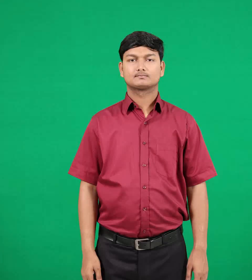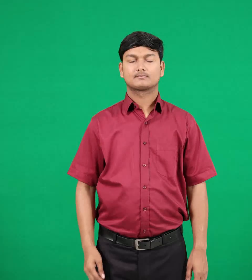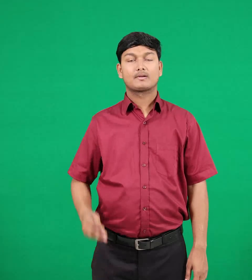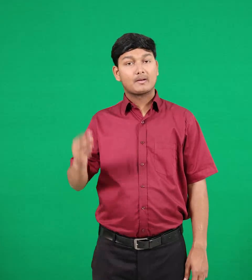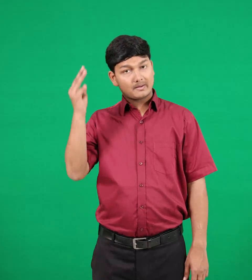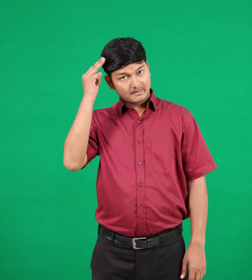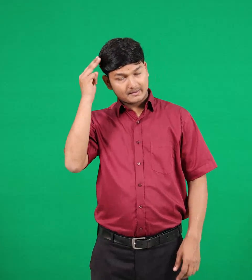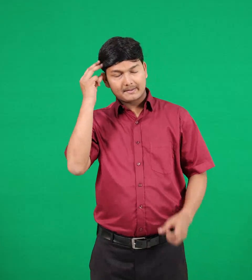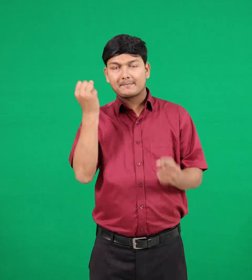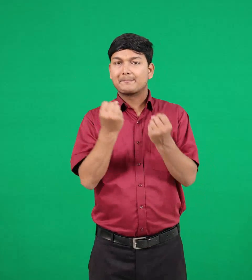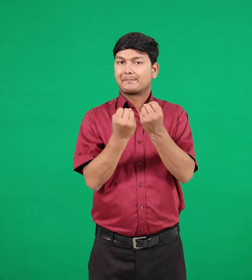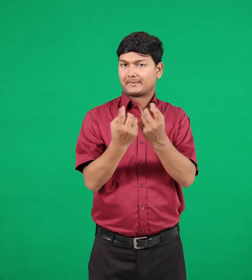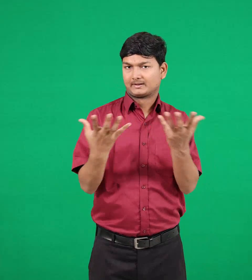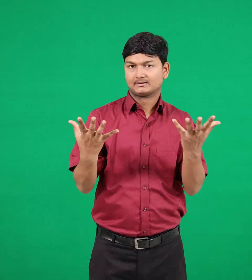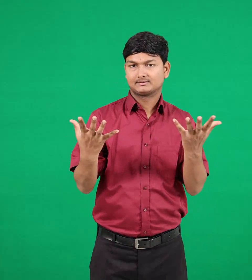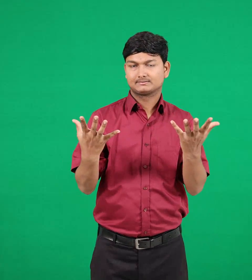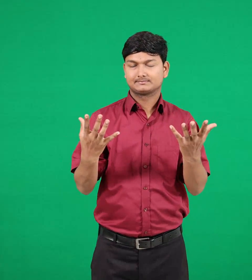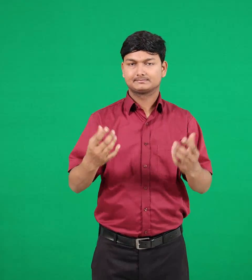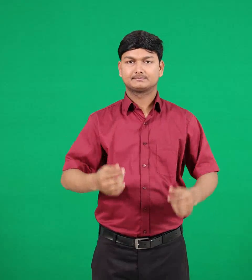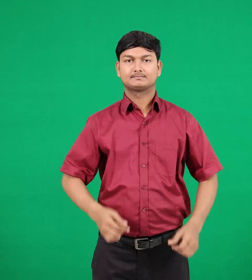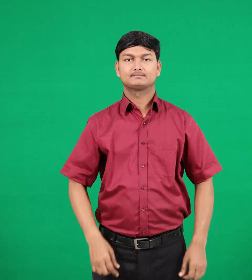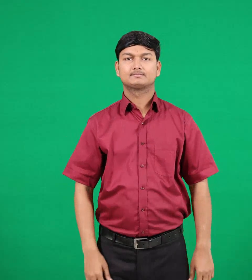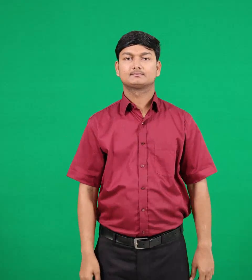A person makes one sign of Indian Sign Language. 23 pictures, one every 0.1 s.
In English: memories
